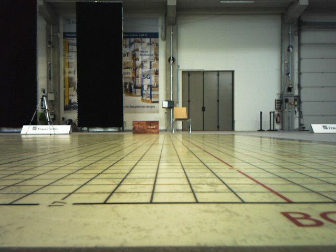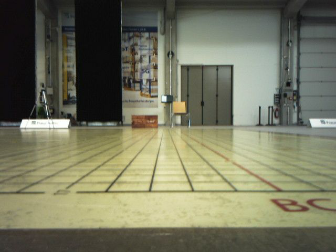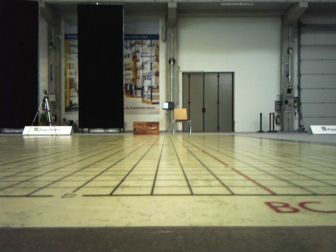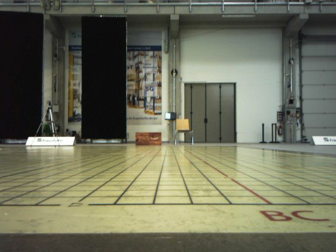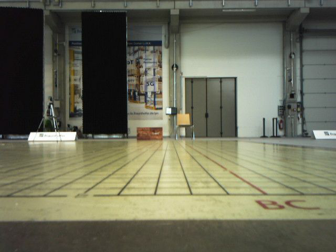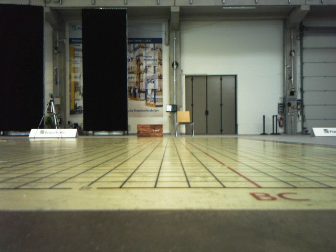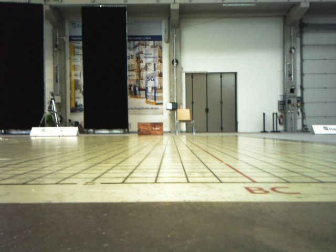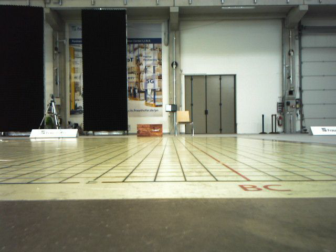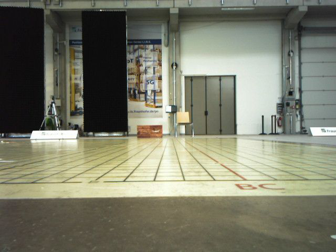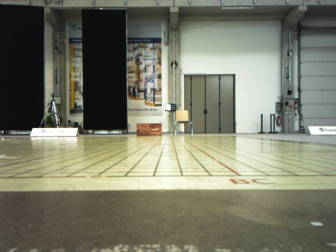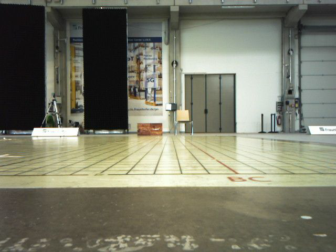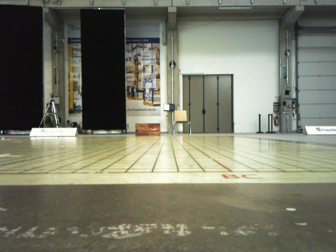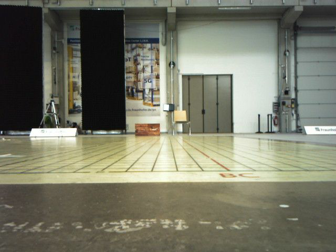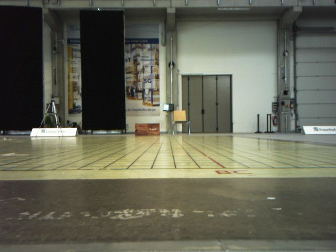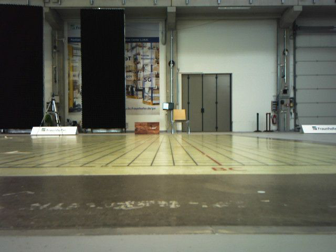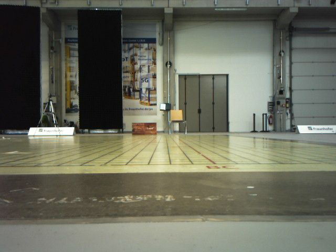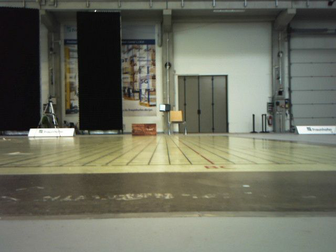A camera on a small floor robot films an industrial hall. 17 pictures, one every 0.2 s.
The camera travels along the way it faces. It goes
backward.
0.0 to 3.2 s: The camera travels backward, about 0.7 m, so what stands in front gets smaller.
The film runs backward here.
